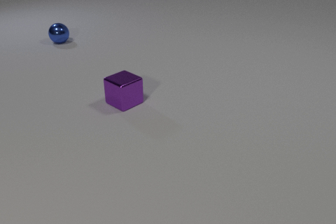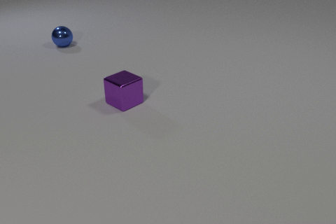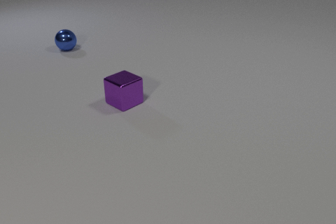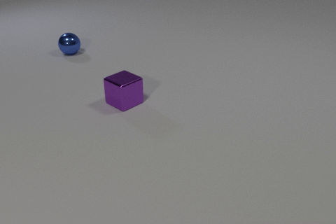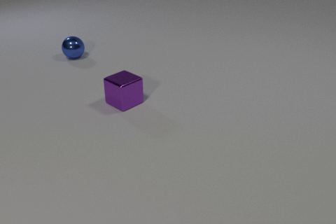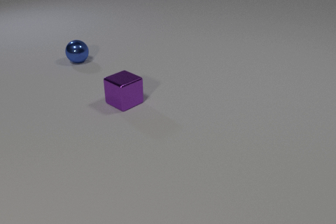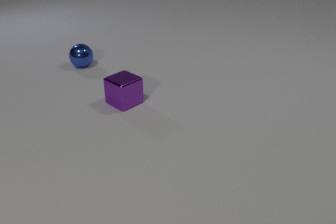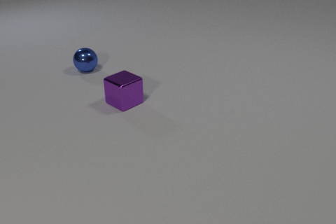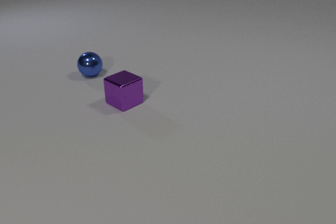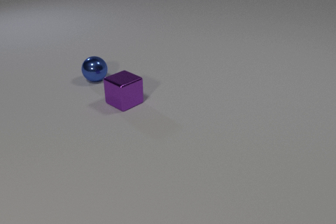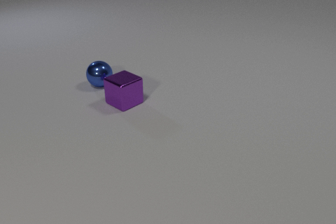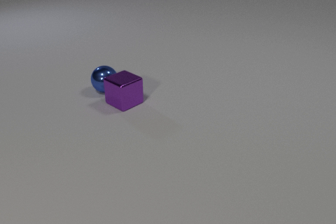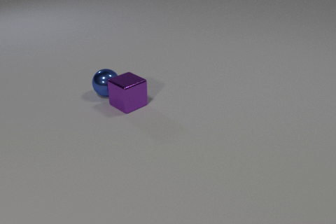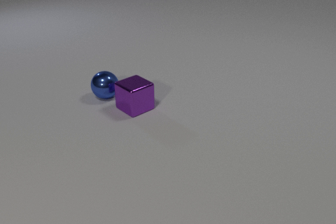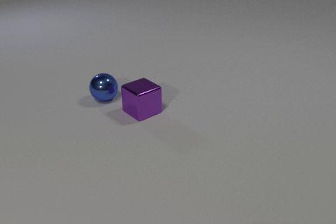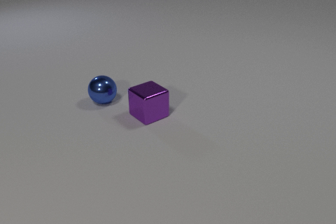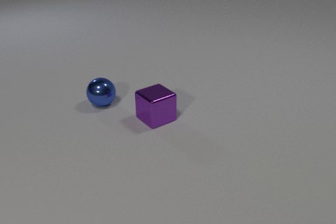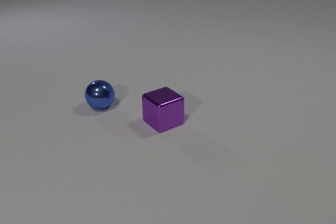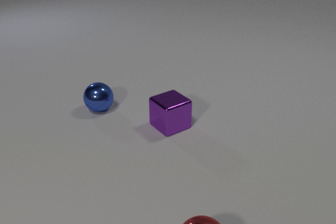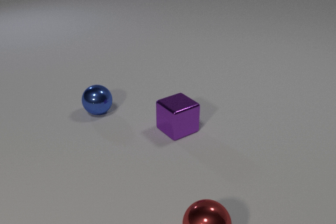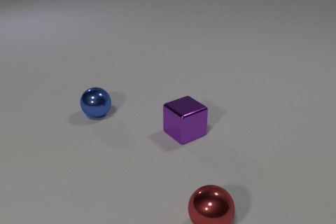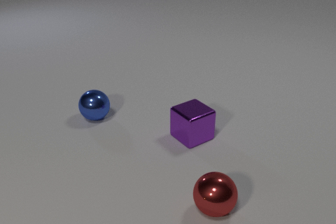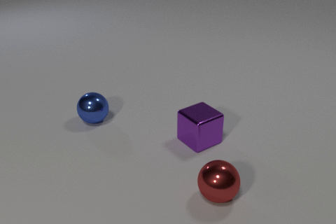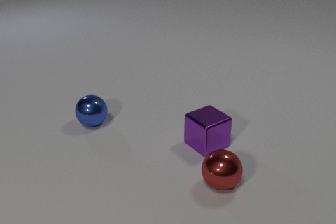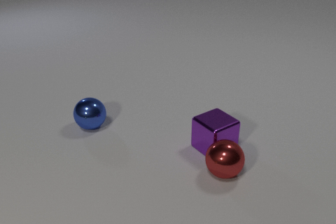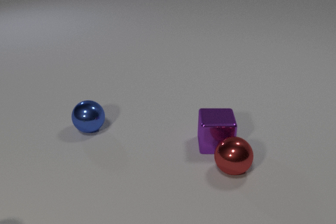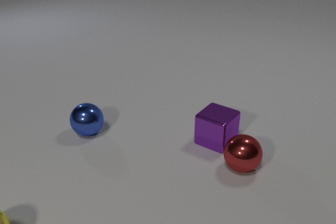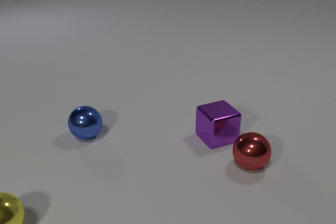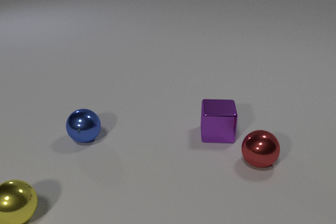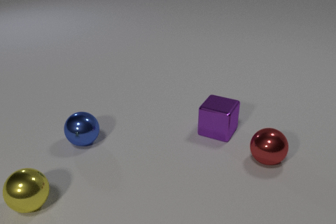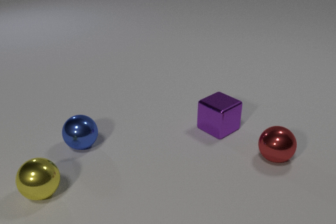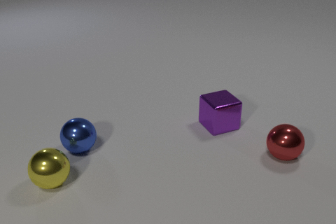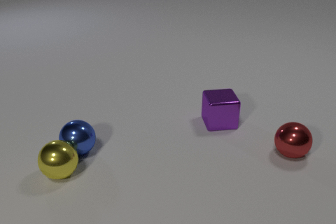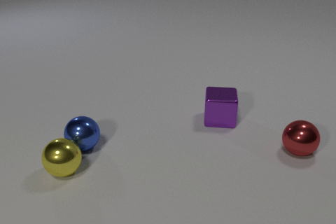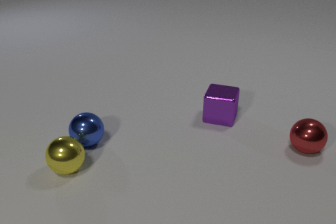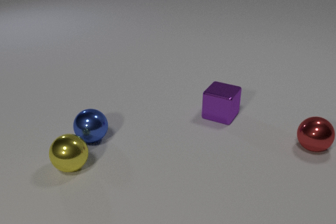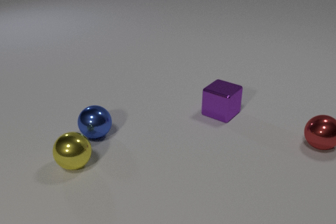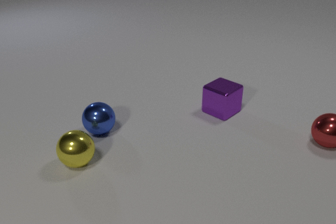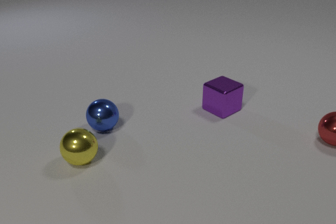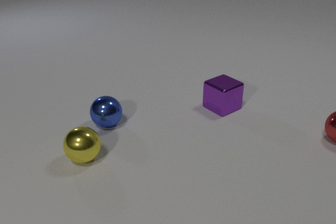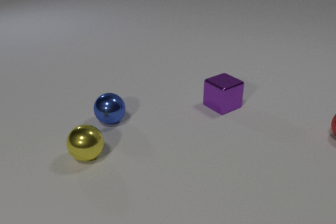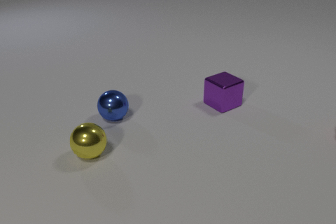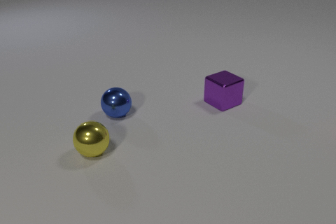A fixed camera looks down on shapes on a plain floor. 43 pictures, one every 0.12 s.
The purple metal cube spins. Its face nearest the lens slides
to the left.
The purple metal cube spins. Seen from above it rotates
clockwise.
0.00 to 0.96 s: The blue metal sphere rolls toward the camera.
0.96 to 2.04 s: The blue metal sphere rolls toward the camera. The purple metal cube slides toward the camera and to the right. The blue metal sphere and the purple metal cube collide.
2.04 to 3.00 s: The blue metal sphere rolls toward the camera. The purple metal cube slides to the right and toward the camera, spins so that its near face slides to the left, clockwise seen from above. The red metal sphere comes in at the bottom edge, rolls away from the camera. The purple metal cube and the red metal sphere collide.
3.00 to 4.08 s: The blue metal sphere rolls toward the camera. The purple metal cube slides away from the camera, spins so that its near face slides to the left, clockwise seen from above. The yellow metal sphere comes in at the bottom edge, rolls away from the camera and to the right. The red metal sphere rolls to the right and away from the camera. The blue metal sphere and the yellow metal sphere collide.
4.08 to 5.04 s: The blue metal sphere rolls away from the camera and to the right. The purple metal cube slides away from the camera, spins clockwise seen from above by about 30 degrees, its near face sliding to the left. The yellow metal sphere rolls to the right and away from the camera. The red metal sphere rolls away from the camera and to the right, leaves at the right edge.
How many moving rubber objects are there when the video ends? 0.
Are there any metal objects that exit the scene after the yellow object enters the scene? yes.
How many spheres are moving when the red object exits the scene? 2.
